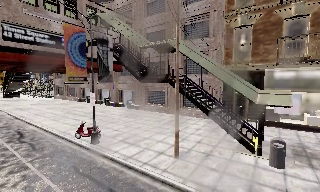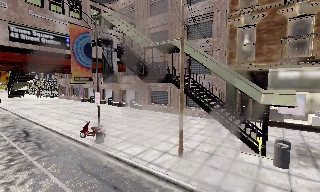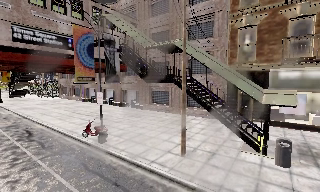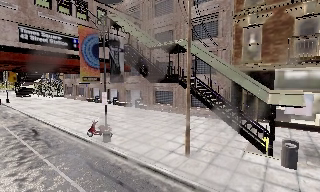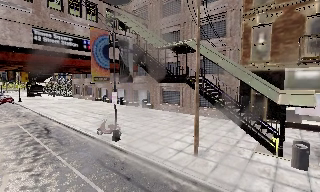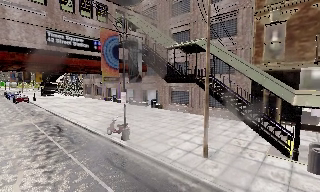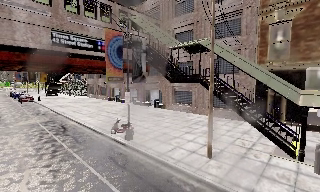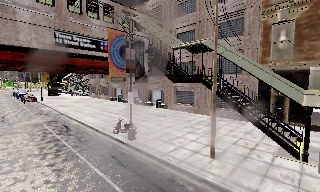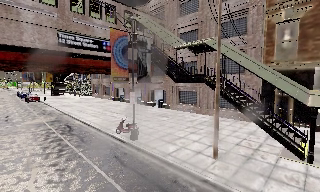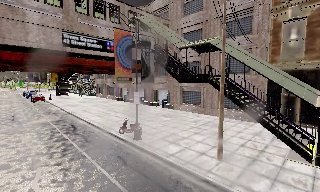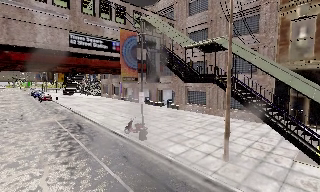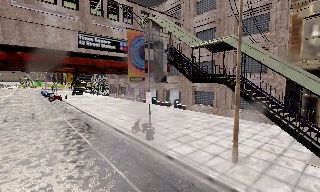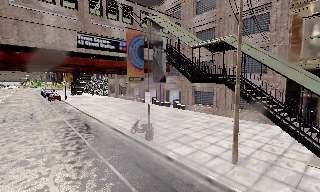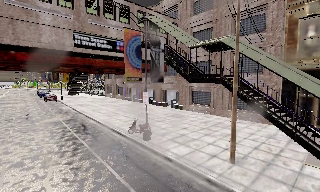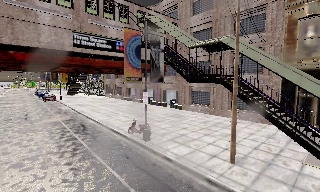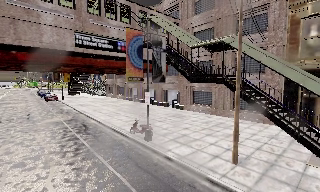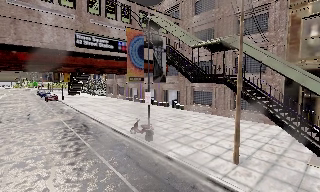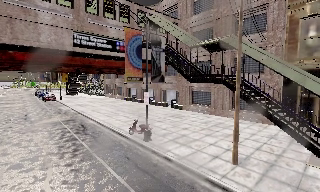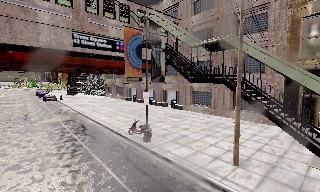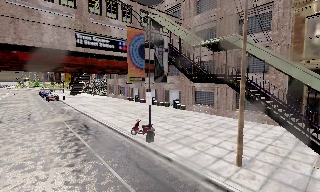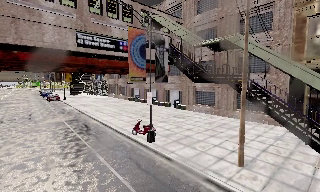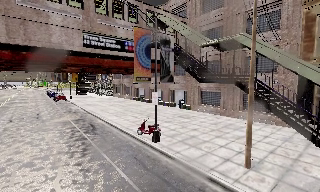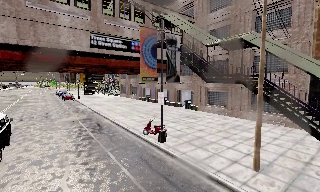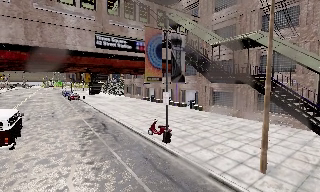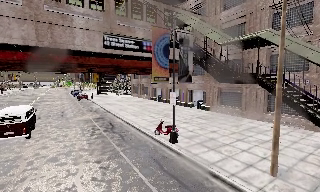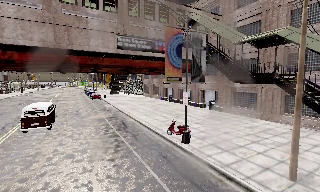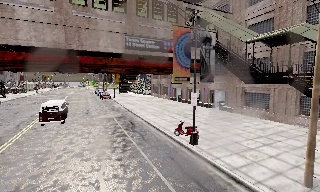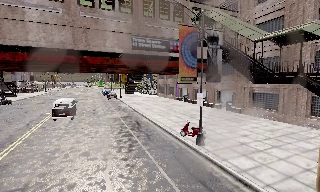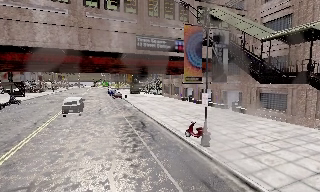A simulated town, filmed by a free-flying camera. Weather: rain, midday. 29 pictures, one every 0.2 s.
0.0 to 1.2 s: The camera travels to its left, about 0.5 m, so close, fixed things drift to the right.
1.2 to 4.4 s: The camera swings to its left by about 10 degrees, and the scene slides to the right. It travels forward, about 0.5 m, so what stands in front looms larger.
4.4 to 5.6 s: The camera swings to its left by about 15 degrees, and the scene slides to the right.
The film runs forward here.
